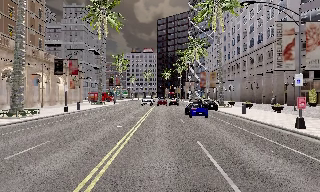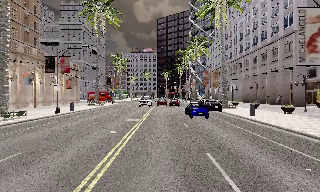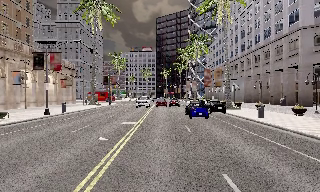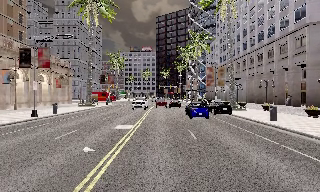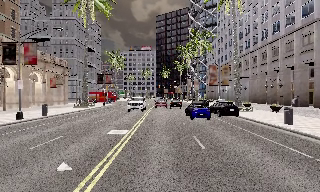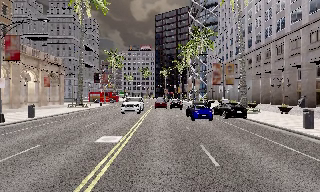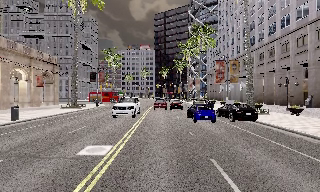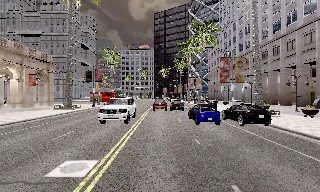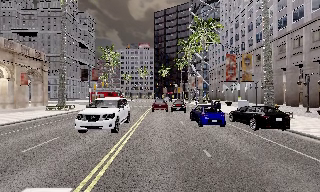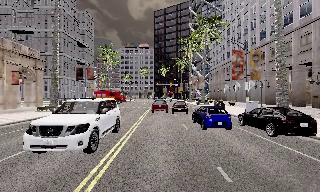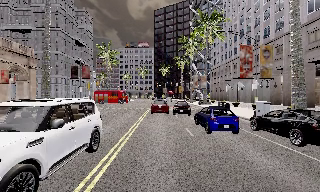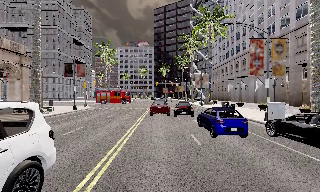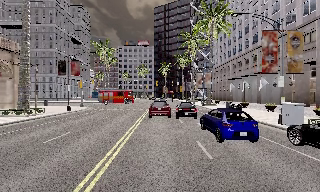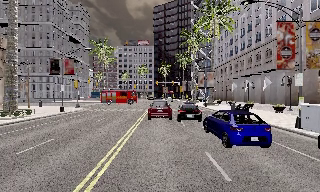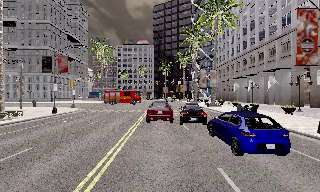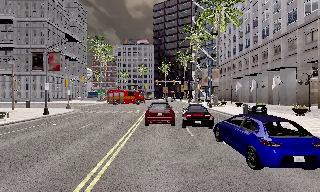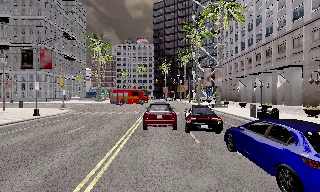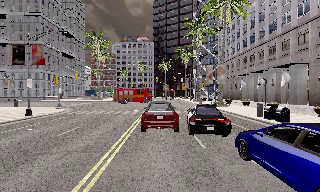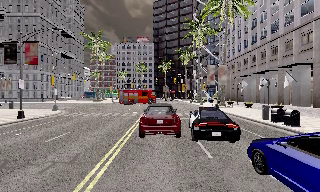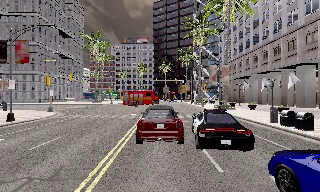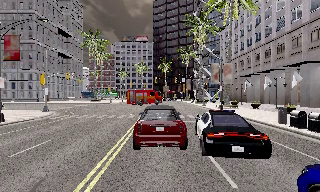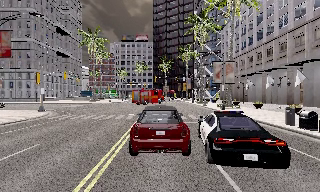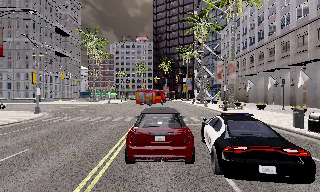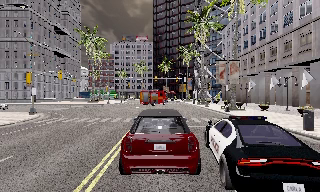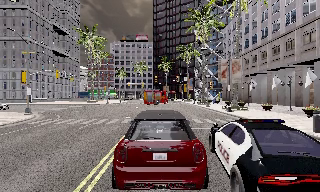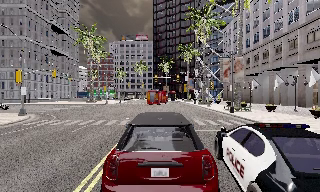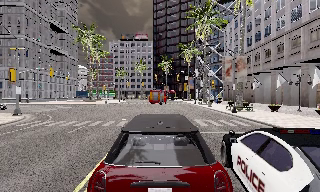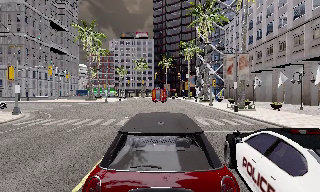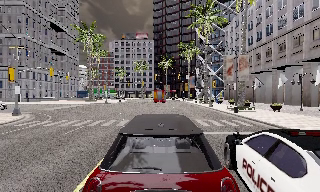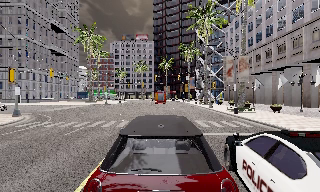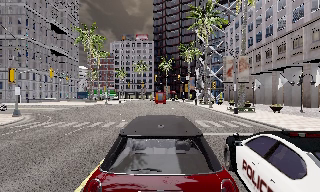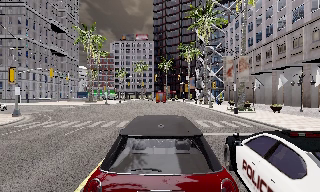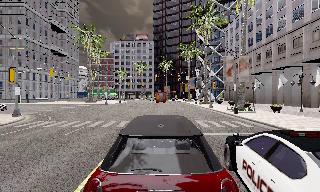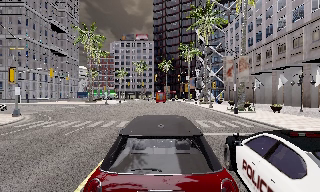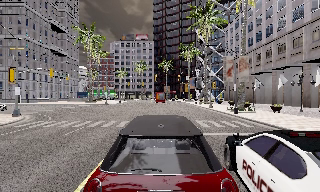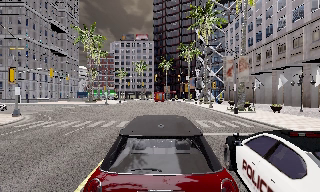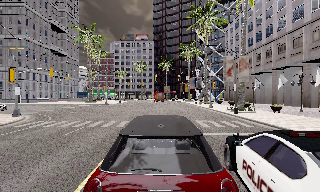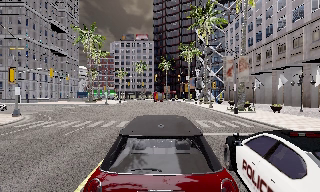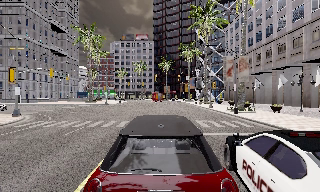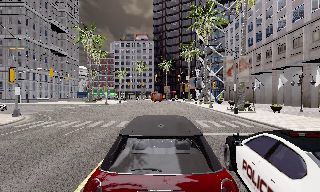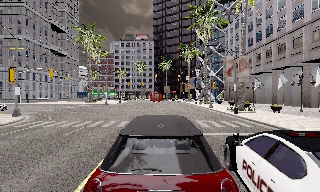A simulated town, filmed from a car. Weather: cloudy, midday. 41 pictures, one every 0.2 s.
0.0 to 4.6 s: The camera travels forward, about 30 m, so what stands in front looms larger. It loses speed.
4.6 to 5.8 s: The camera travels forward, about 2 m, so what stands in front looms larger. It loses speed.
5.8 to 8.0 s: The camera keeps its place and its aim.
The film runs forward here.
